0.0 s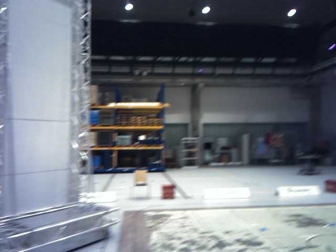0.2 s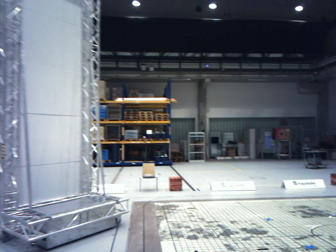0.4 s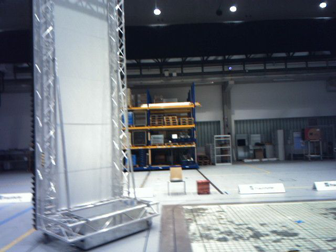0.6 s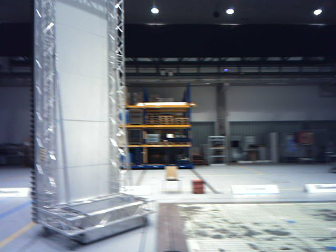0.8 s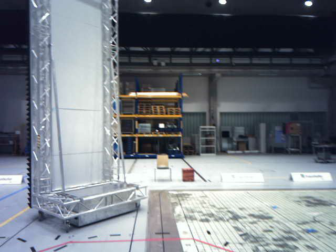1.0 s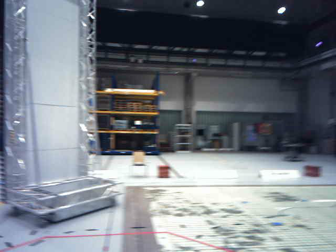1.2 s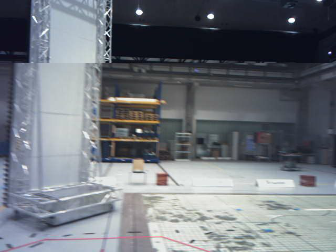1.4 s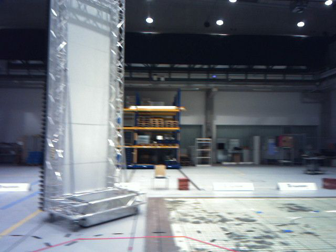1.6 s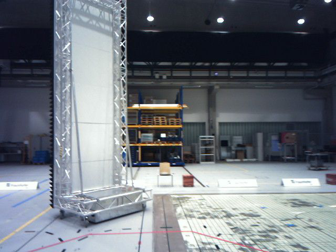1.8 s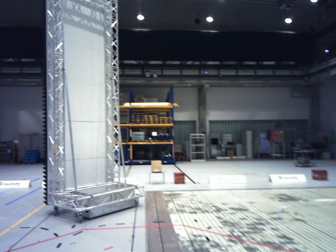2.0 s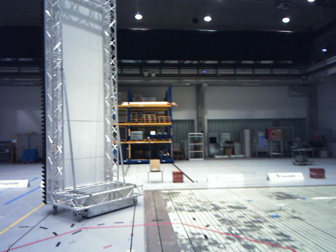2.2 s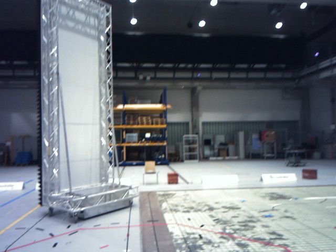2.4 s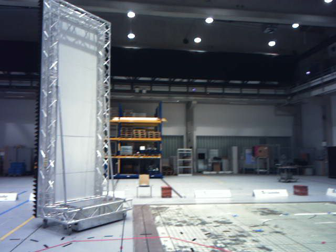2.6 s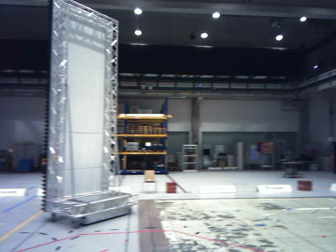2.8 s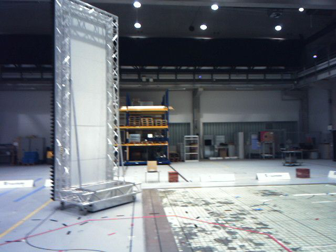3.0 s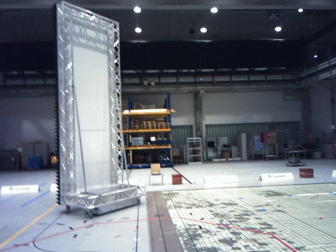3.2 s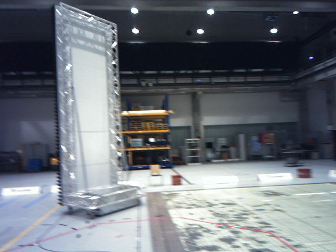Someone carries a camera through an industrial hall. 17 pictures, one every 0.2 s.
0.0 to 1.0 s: The camera travels backward, about 1 m, so what stands in front gets smaller.
1.0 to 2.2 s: The camera travels backward, about 1.2 m, so what stands in front gets smaller. It loses speed.
2.2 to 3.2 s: The camera travels backward, about 0.9 m, so what stands in front gets smaller.
The film runs backward here.
